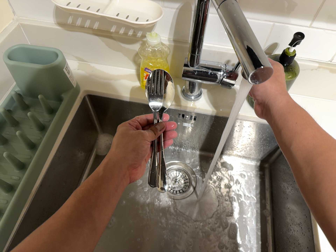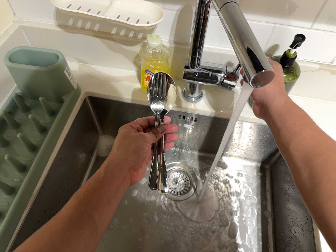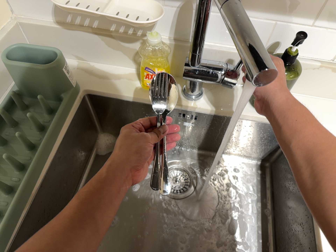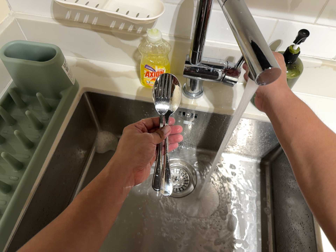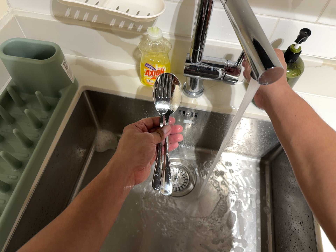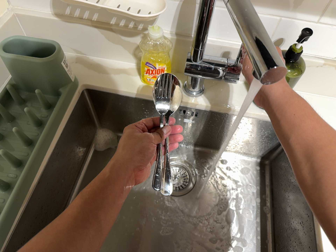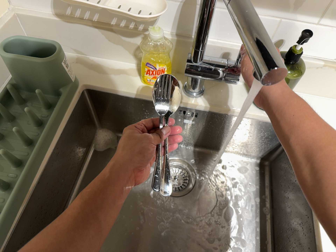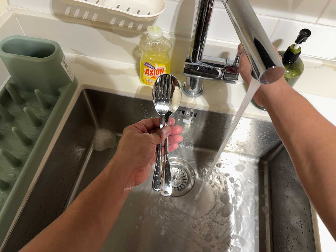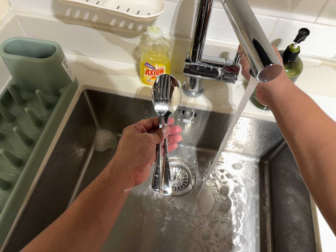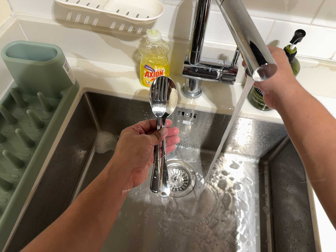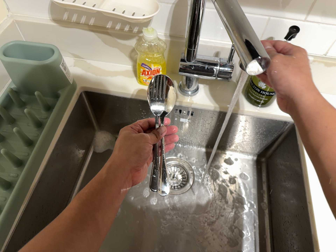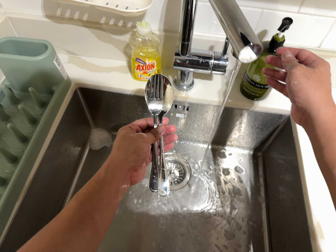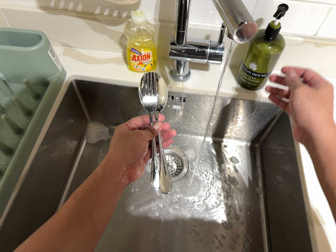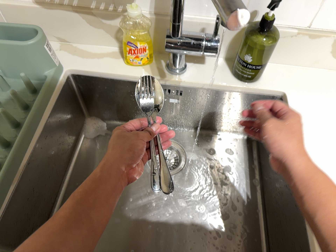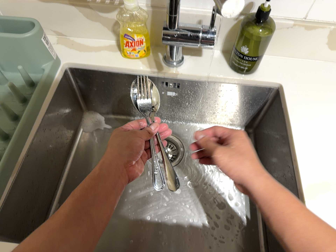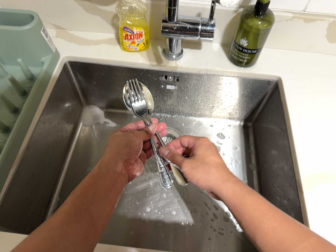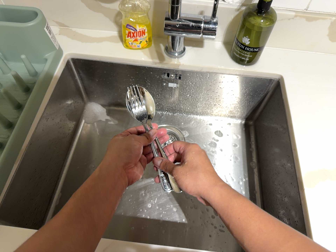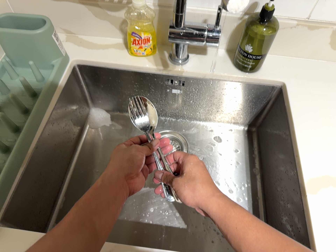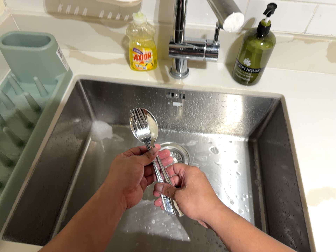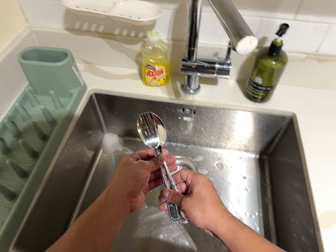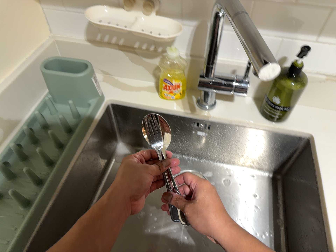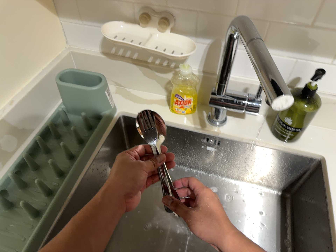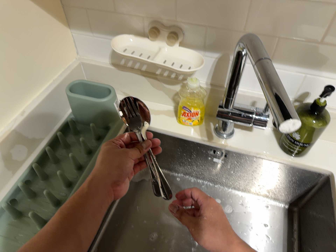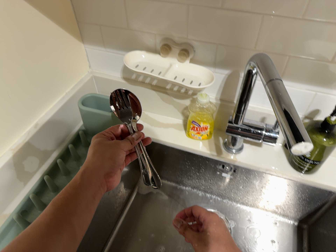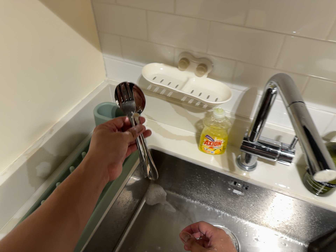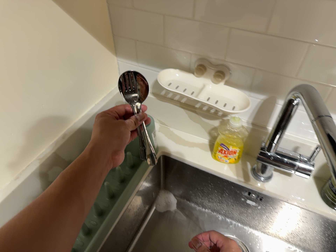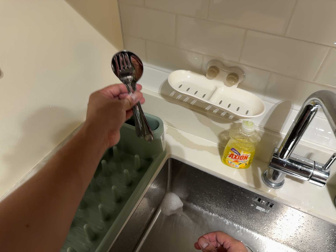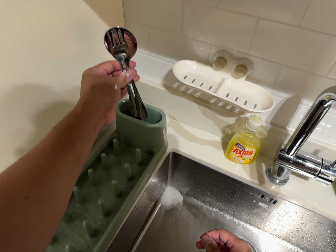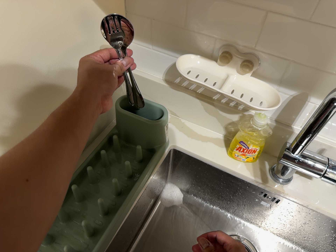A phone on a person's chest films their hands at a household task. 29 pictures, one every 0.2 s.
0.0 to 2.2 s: The camera shifts only a little, or ends up much as it began.
2.2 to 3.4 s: The camera travels toward the bottom of its view, about 6 cm, so close, fixed things drift upward.
3.4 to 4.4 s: The camera travels toward the top of its view, about 9 cm, so close, fixed things drift downward. Its aim tips toward the top of its view by about 10 degrees, and the scene shifts downward.
4.4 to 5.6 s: The camera travels to its left, forward and toward the top of its view, about 14 cm, so close, fixed things drift to the right. It rolls about its line of sight by about 10 degrees, and the scene rotates clockwise.
The film runs forward here.
